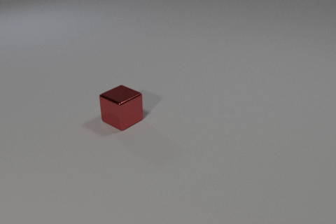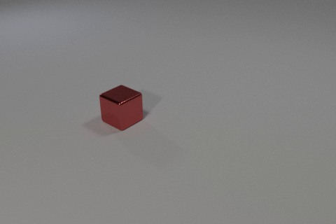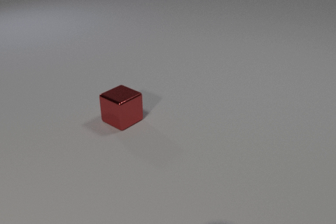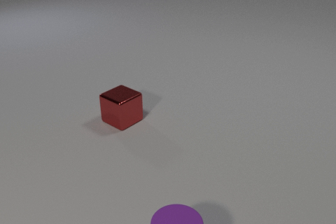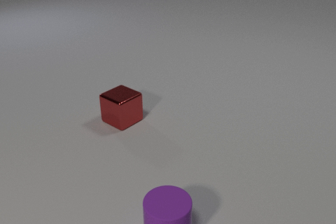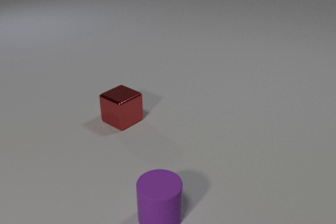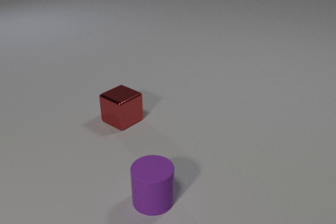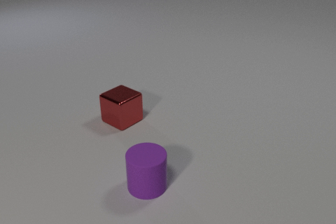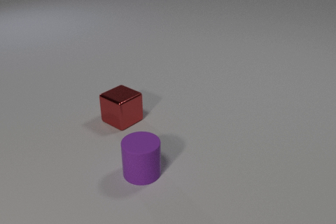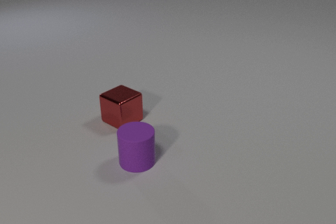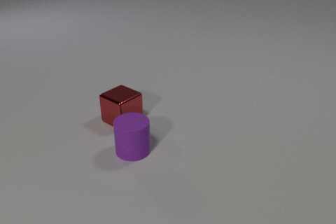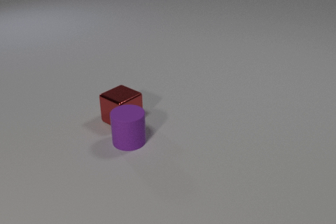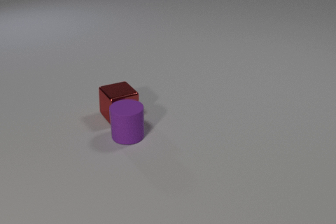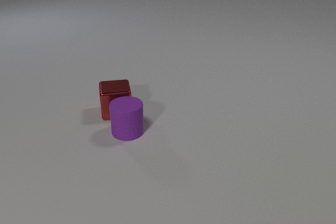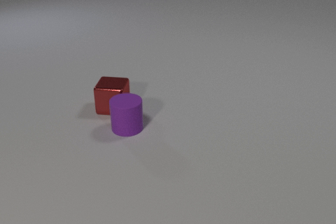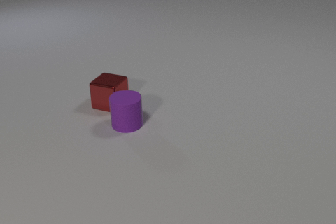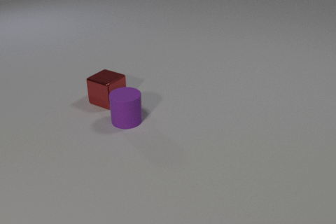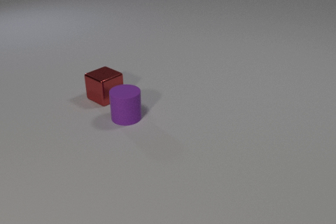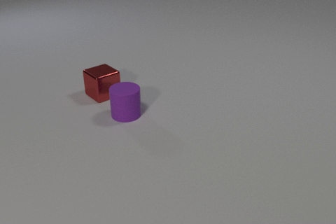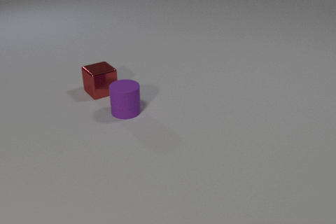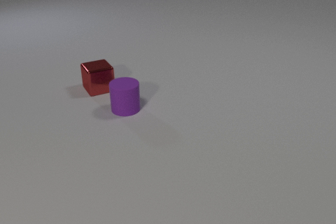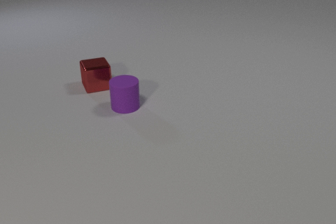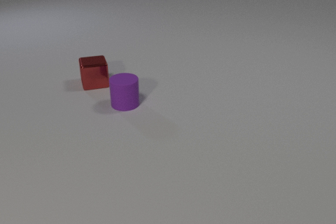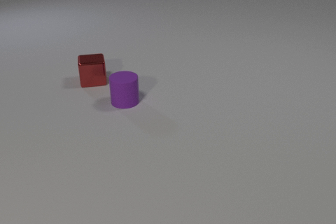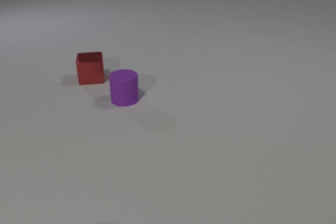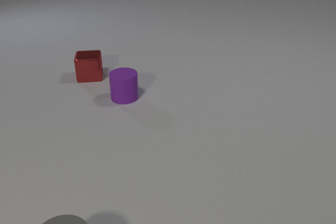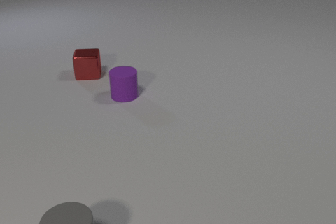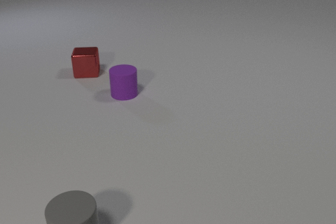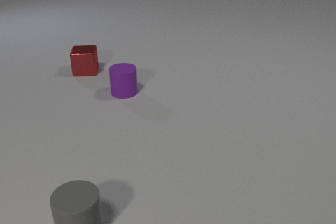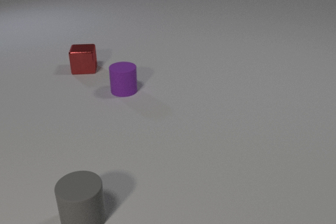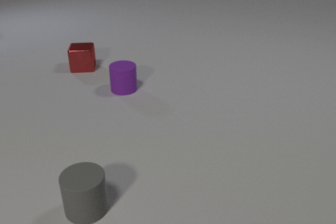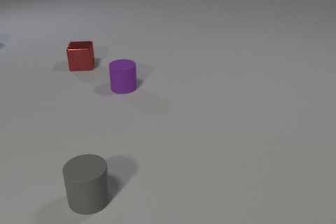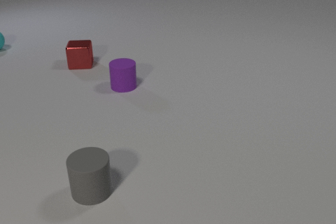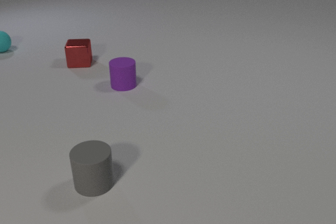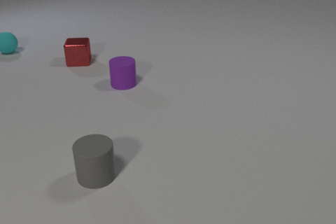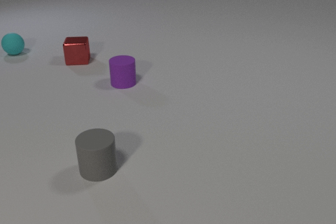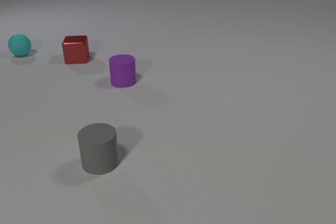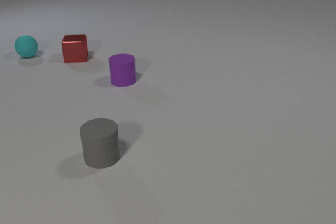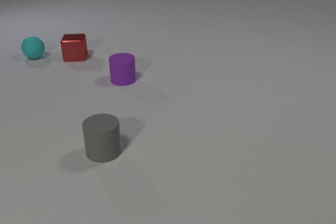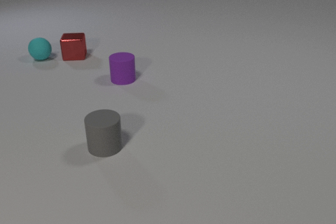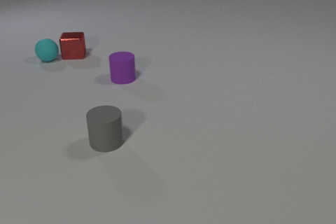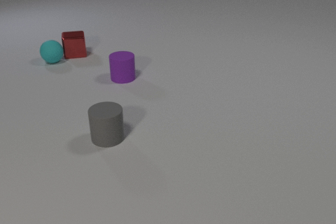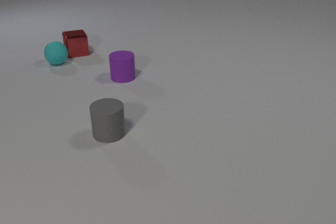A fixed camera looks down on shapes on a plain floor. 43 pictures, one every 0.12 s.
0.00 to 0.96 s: The purple rubber cylinder comes in at the bottom edge, slides away from the camera.
0.96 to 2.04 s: The purple rubber cylinder slides away from the camera. The red metal cube slides away from the camera, spins so that its near face slides to the left, clockwise seen from above. The purple rubber cylinder and the red metal cube collide.
2.04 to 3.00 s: The purple rubber cylinder slides away from the camera. The red metal cube slides away from the camera, spins clockwise seen from above by about 45 degrees, its near face sliding to the left. The gray rubber cylinder comes in at the bottom edge, slides away from the camera.
3.00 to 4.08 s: The purple rubber cylinder slides away from the camera. The red metal cube slides away from the camera. The cyan rubber sphere comes in at the left edge, rolls toward the camera and to the right. The gray rubber cylinder slides away from the camera.
4.08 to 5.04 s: The purple rubber cylinder slides away from the camera. The red metal cube slides away from the camera. The cyan rubber sphere rolls toward the camera and to the right. The gray rubber cylinder slides away from the camera. The red metal cube and the cyan rubber sphere collide.
What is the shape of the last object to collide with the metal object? sphere.
What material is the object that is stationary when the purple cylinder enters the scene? metal.
How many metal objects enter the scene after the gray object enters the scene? 0.
